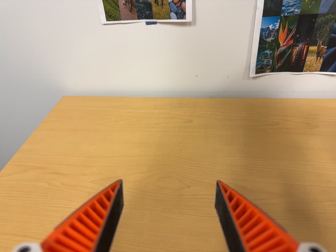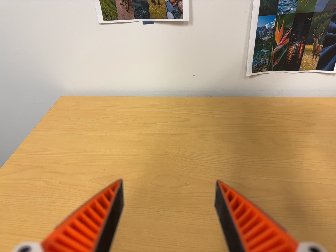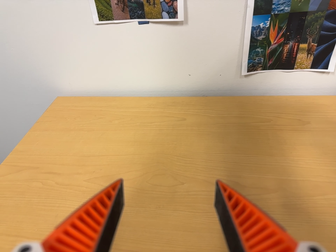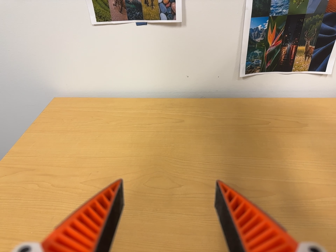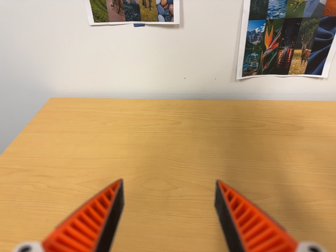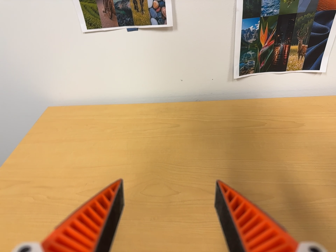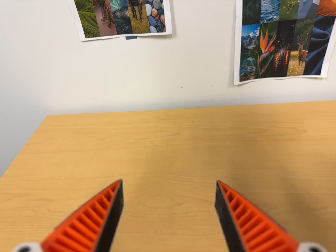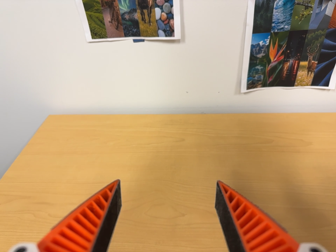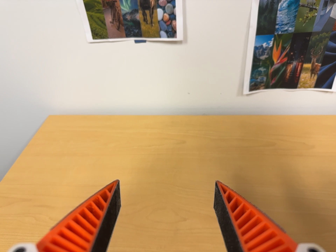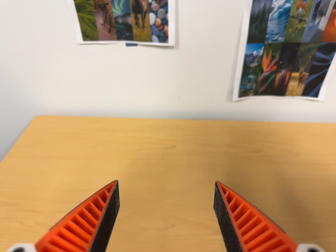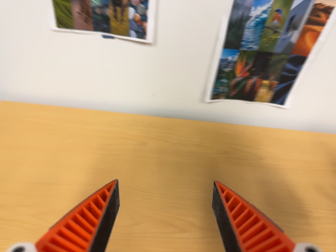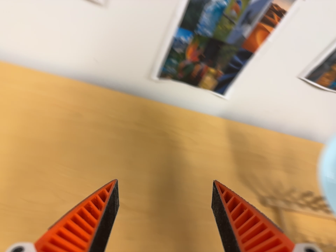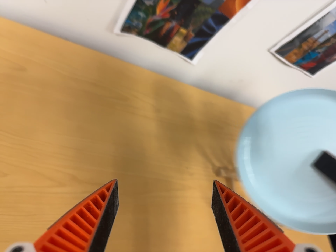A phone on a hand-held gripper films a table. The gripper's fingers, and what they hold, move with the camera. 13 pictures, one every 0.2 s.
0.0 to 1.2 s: The camera shifts only a little, or ends up much as it began.
1.2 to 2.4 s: The camera swings to its right by about 35 degrees, and the scene slides to the left. It travels toward the top of its view, forward and to its left, about 14 cm. Its aim tips toward the bottom of its view by about 25 degrees. It rolls about its line of sight by about 20 degrees, and the scene rotates clockwise.
The film runs backward here.
